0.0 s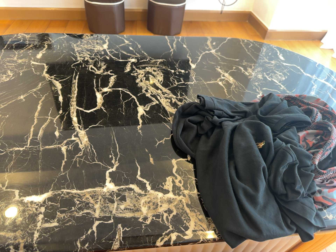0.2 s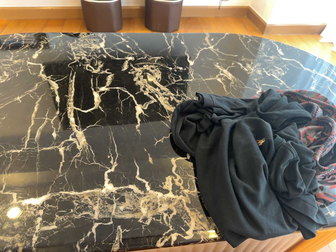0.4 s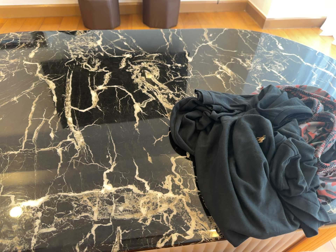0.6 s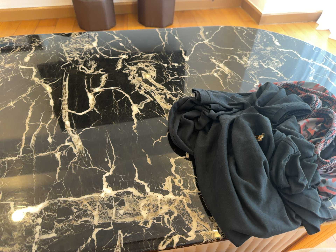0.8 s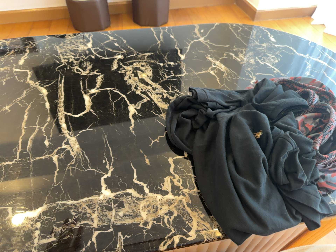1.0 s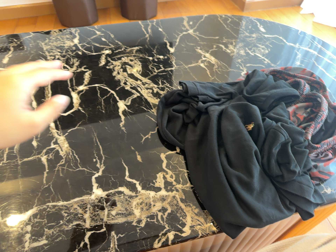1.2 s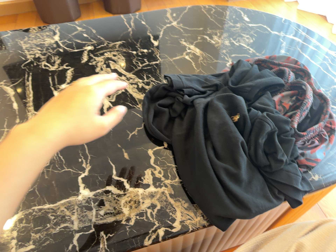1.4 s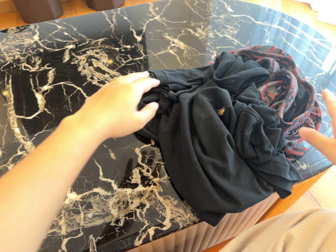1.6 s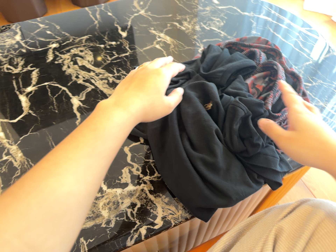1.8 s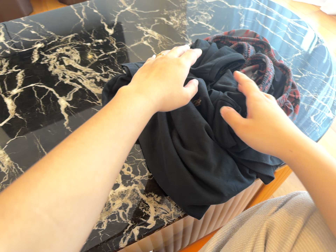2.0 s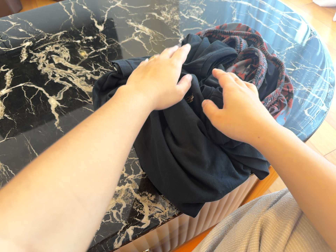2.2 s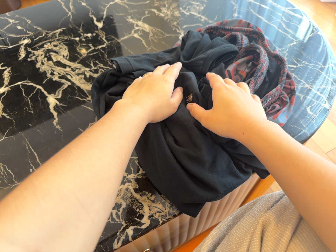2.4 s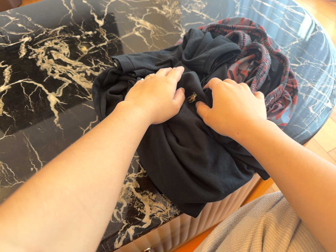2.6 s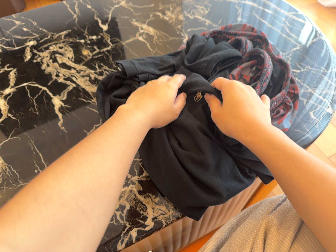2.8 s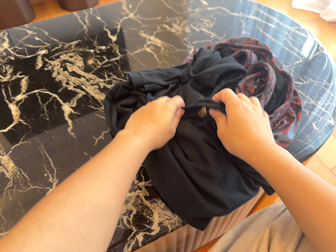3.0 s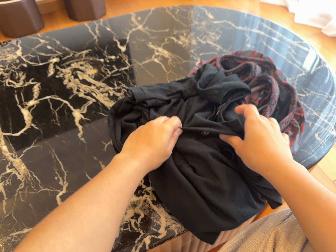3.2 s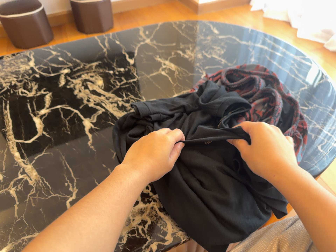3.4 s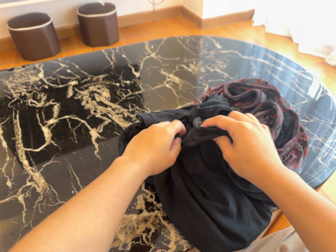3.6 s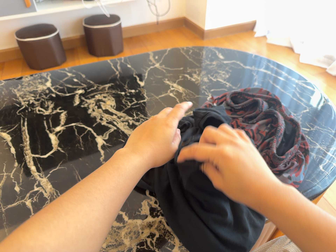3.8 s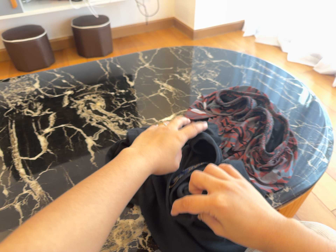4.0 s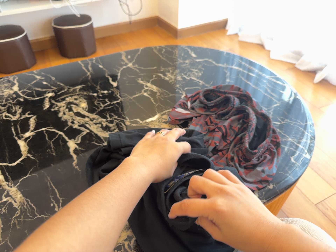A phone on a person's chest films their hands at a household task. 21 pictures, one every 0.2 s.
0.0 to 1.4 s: The camera rolls about its line of sight by about 15 degrees, and the scene rotates counterclockwise.
1.4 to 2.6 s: The camera shifts only a little, or ends up much as it began.
2.6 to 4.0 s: The camera travels backward, about 8 cm, so what stands in front gets smaller. Its aim tips toward the top of its view by about 10 degrees, and the scene shifts downward.
The film runs forward here.
